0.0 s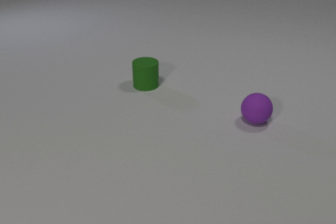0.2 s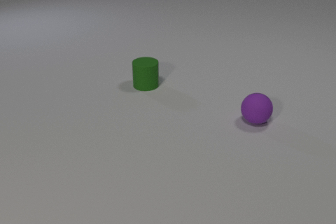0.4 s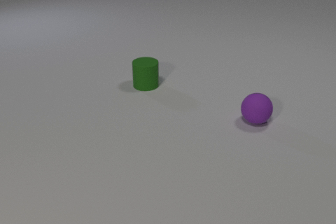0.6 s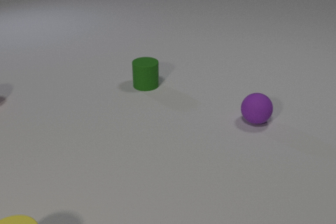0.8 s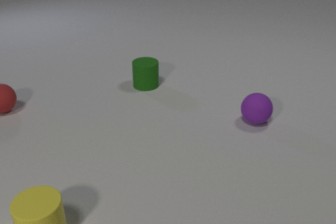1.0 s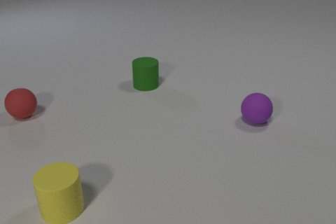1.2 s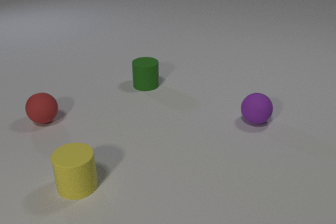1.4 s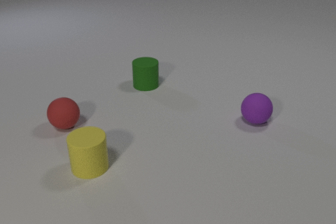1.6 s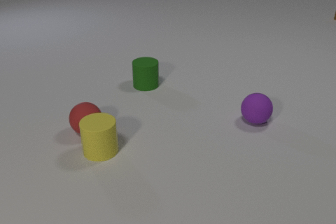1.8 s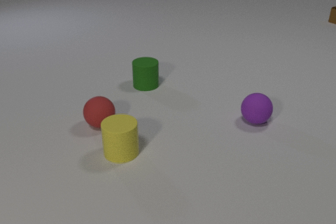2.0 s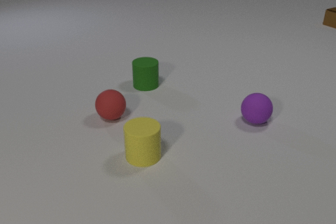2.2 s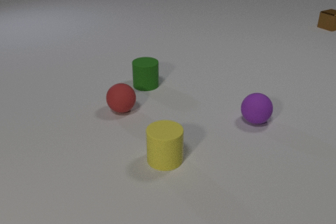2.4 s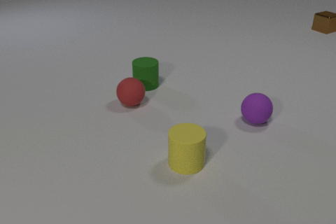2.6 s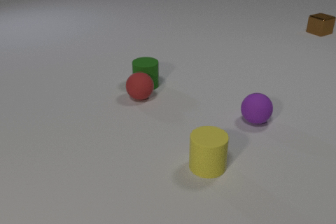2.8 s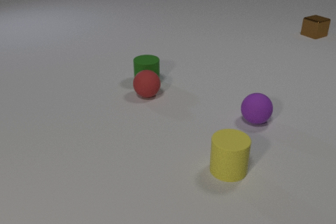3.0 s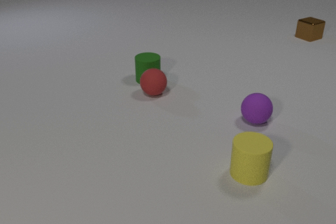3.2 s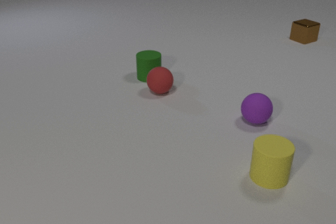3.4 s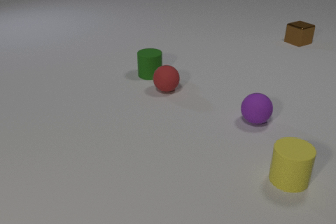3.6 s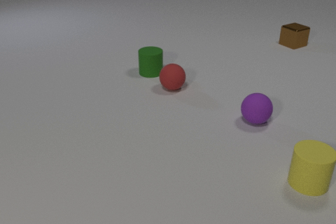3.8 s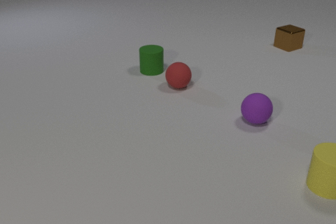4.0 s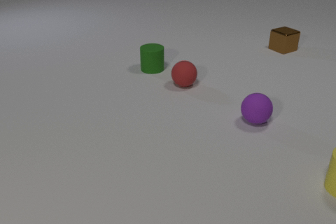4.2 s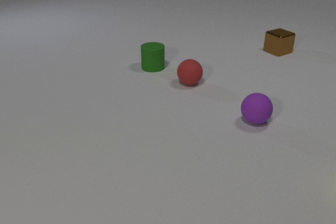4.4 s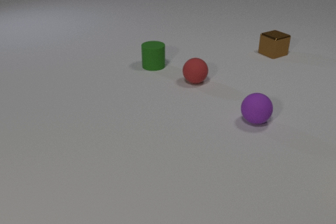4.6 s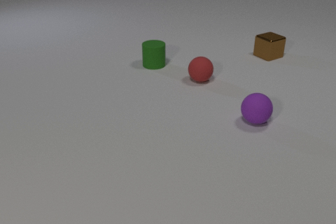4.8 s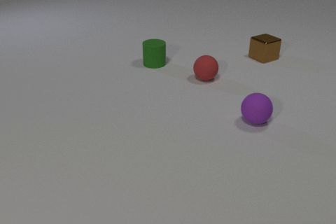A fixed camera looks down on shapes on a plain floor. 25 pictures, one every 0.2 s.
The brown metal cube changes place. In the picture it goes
toward the camera.
The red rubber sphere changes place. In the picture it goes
to the right.
0.0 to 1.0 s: The red rubber sphere comes in at the left edge, rolls toward the camera and to the right. The yellow rubber cylinder comes in at the bottom edge, slides away from the camera and to the right.
1.0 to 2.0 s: The red rubber sphere rolls to the right. The yellow rubber cylinder slides to the right and away from the camera. The brown metal cube comes in at the right edge, slides toward the camera and to the left. The red rubber sphere and the yellow rubber cylinder collide.
2.0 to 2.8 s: The red rubber sphere rolls away from the camera and to the right. The yellow rubber cylinder slides to the right. The green rubber cylinder slides away from the camera. The brown metal cube slides toward the camera and to the left. The red rubber sphere and the green rubber cylinder collide.
2.8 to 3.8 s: The red rubber sphere rolls to the right and away from the camera. The yellow rubber cylinder slides to the right. The green rubber cylinder slides away from the camera. The brown metal cube slides toward the camera and to the left.
3.8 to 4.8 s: The red rubber sphere rolls to the right and away from the camera. The yellow rubber cylinder slides to the right, leaves at the right edge. The green rubber cylinder slides away from the camera. The brown metal cube slides toward the camera and to the left.
How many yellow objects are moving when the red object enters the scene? 1.
What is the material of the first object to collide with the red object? rubber.
What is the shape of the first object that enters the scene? cylinder.
